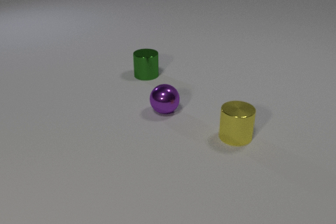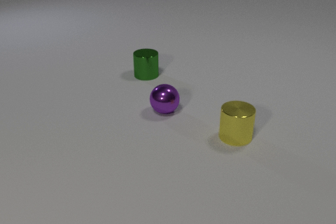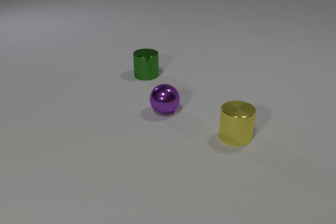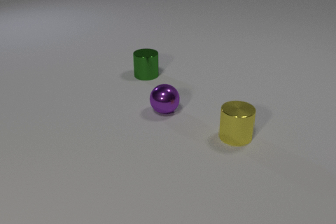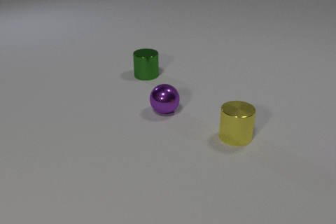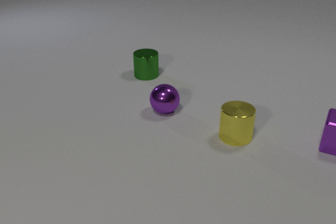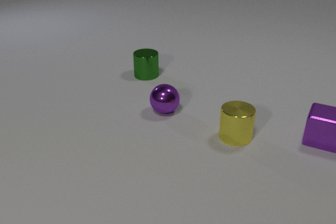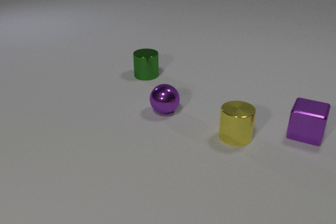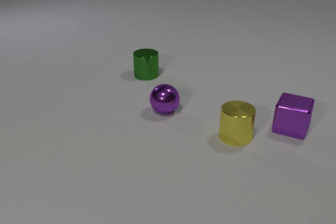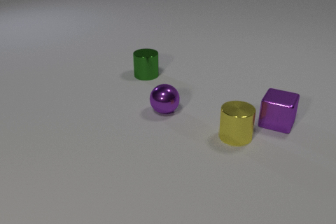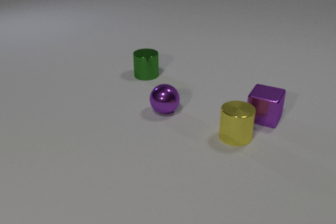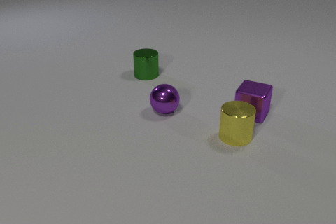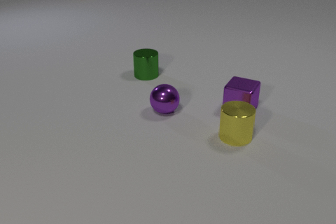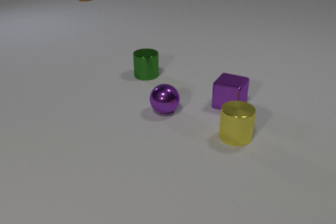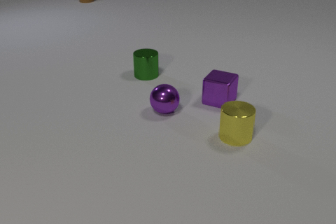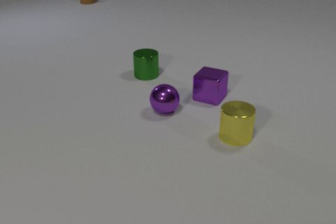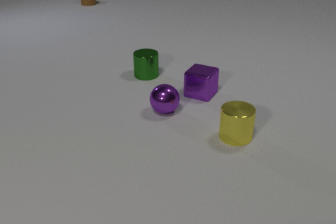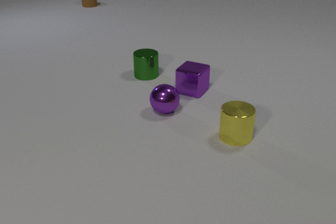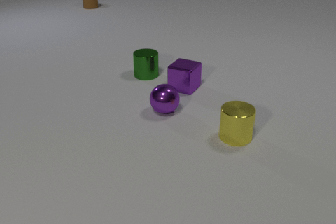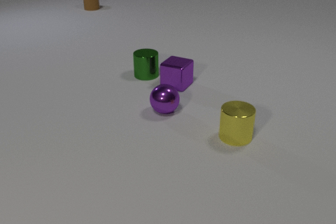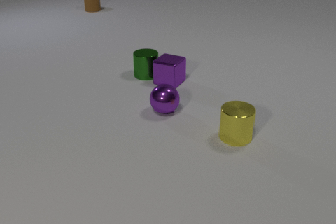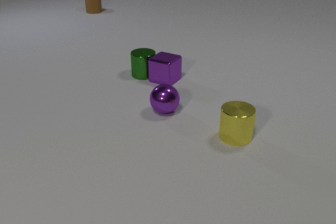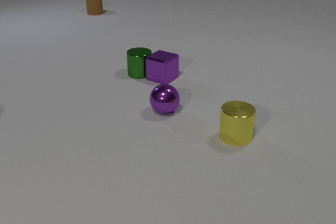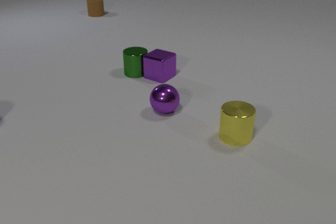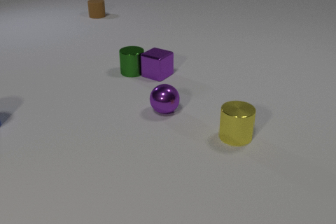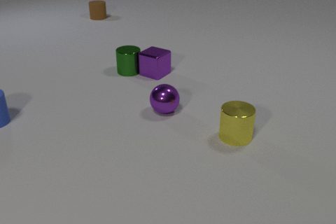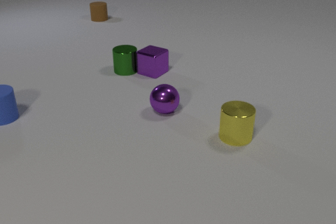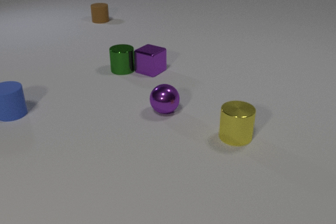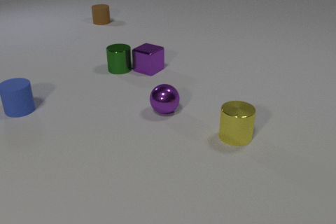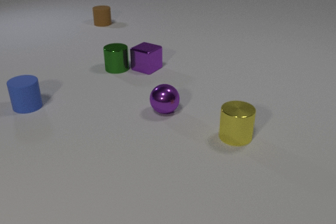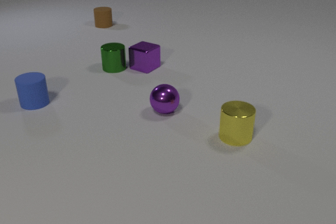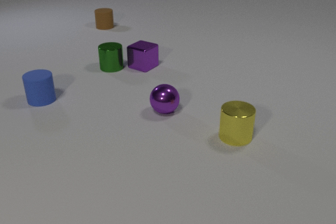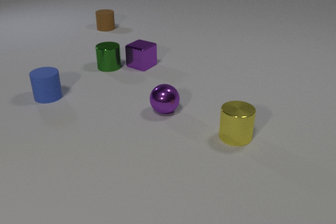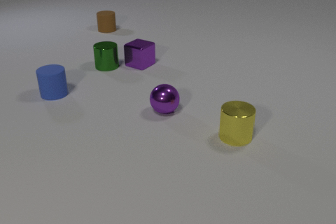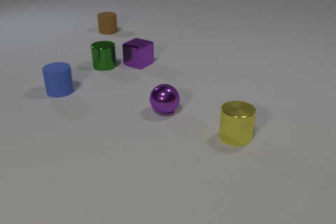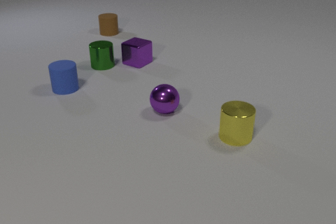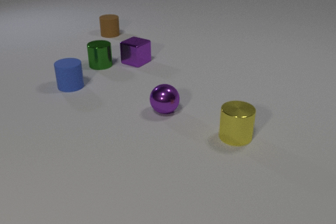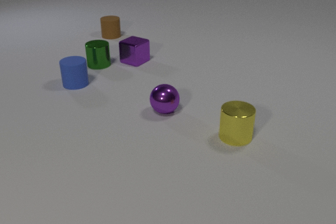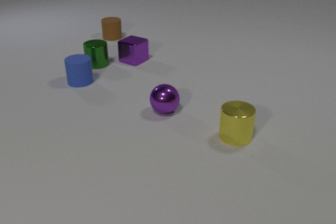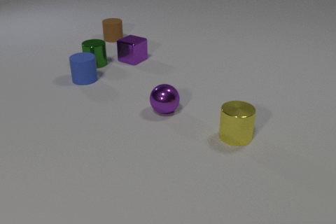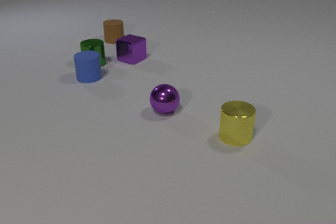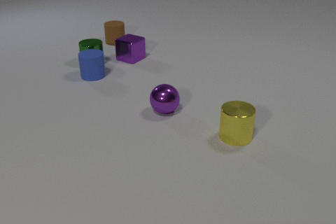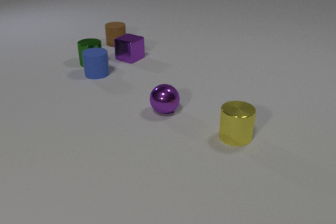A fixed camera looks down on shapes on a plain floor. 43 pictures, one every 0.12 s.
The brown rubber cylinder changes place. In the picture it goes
toward the camera.
0.00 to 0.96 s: The purple metal cube comes in at the right edge, slides to the left.
0.96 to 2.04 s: The purple metal cube slides to the left and away from the camera. The brown rubber cylinder comes in at the top edge, slides toward the camera.
2.04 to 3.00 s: The purple metal cube slides away from the camera and to the left. The green metal cylinder slides to the left and away from the camera. The brown rubber cylinder slides toward the camera. The blue rubber cylinder comes in at the left edge, slides to the right. The purple metal cube and the green metal cylinder collide.
3.00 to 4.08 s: The purple metal cube slides away from the camera and to the left. The green metal cylinder slides to the left and away from the camera. The brown rubber cylinder slides toward the camera. The blue rubber cylinder slides to the right and away from the camera.
4.08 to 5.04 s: The purple metal cube slides away from the camera and to the left. The green metal cylinder slides to the left and away from the camera. The brown rubber cylinder slides toward the camera. The blue rubber cylinder slides to the right and away from the camera.
What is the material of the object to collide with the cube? metal.
What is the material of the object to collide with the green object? metal.
What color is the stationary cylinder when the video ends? yellow.
